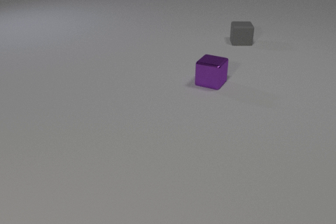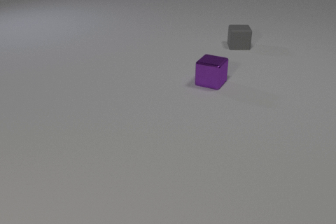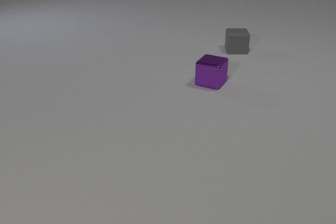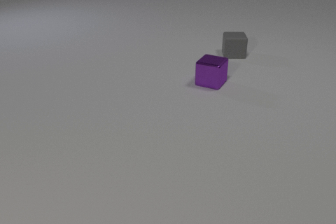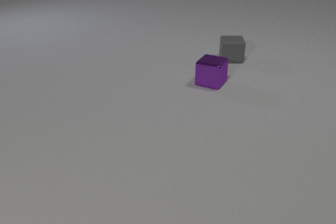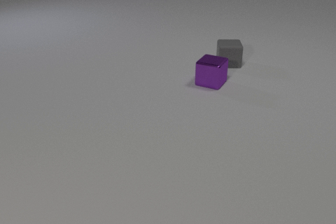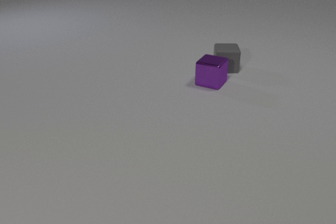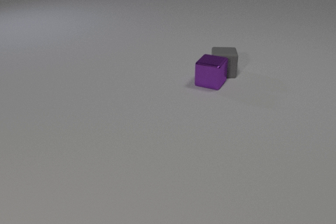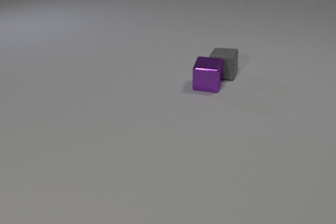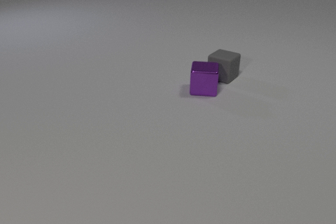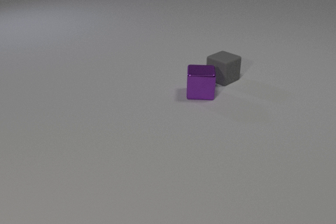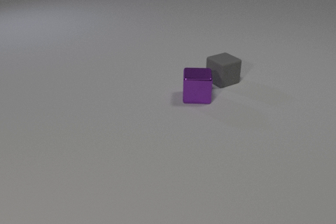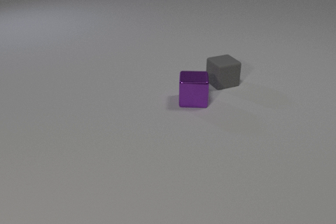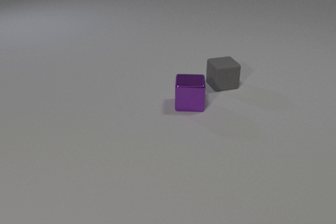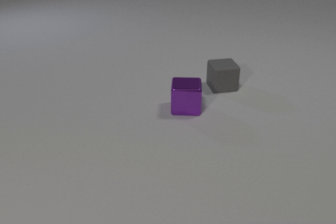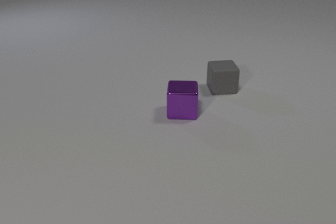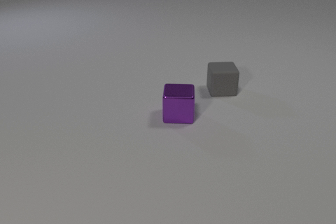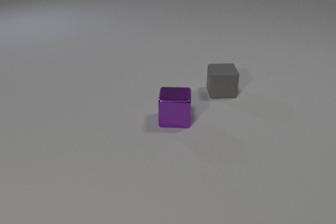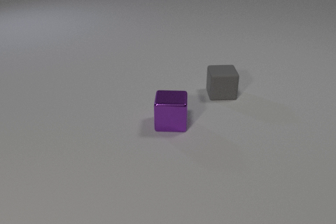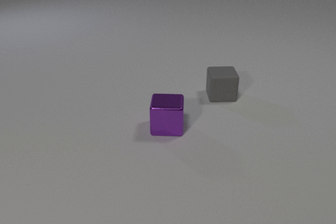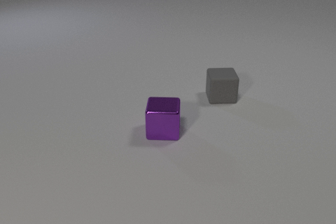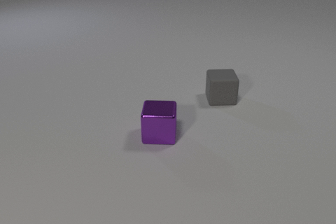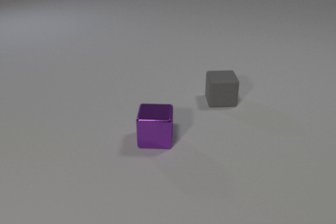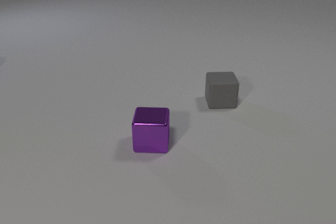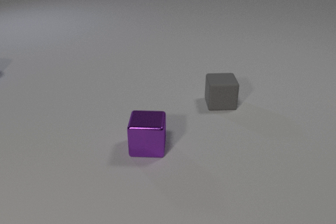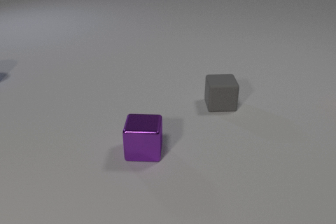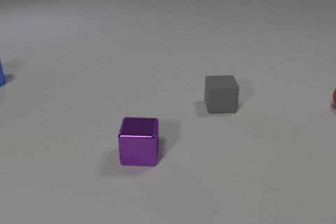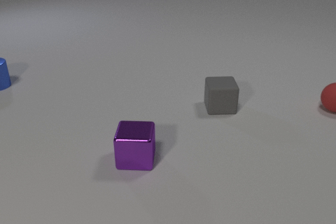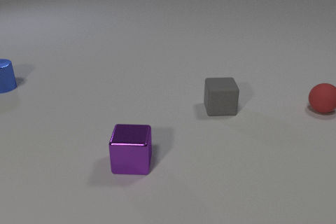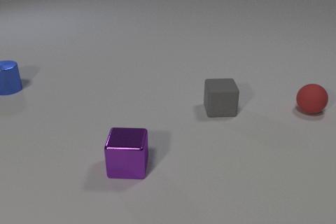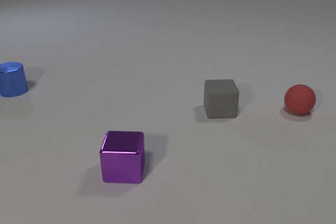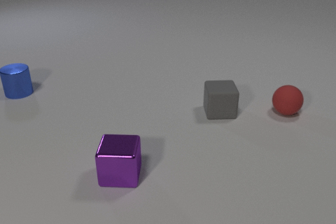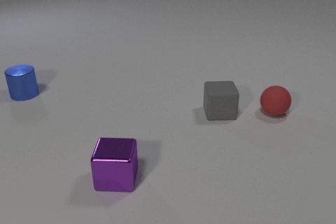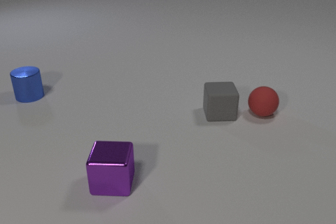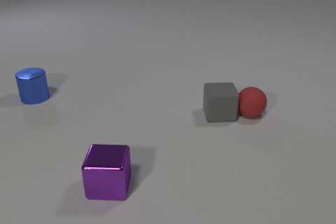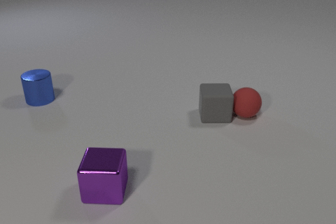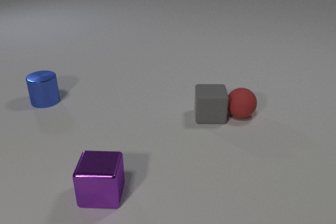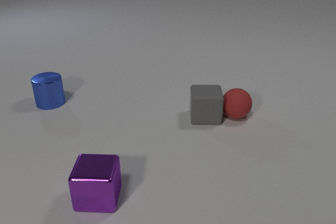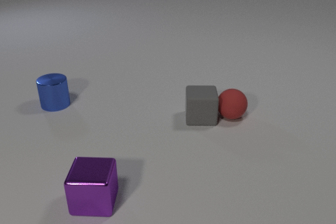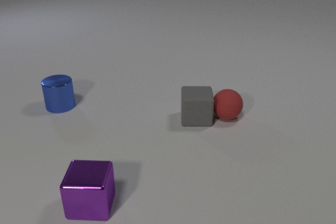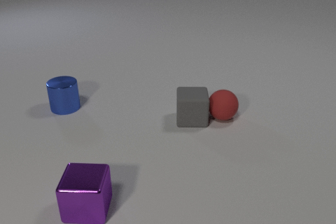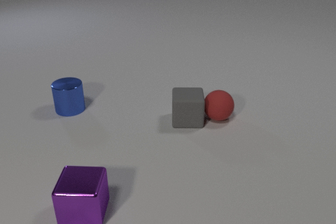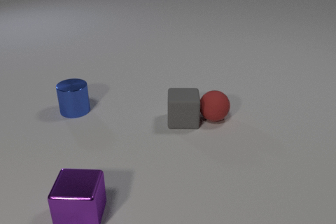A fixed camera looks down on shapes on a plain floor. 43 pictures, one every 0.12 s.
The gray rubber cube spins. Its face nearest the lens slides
to the left.
The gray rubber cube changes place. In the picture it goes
toward the camera.
0.00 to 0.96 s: The gray rubber cube slides toward the camera. The purple metal cube slides toward the camera. The gray rubber cube and the purple metal cube collide.
0.96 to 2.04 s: The gray rubber cube slides toward the camera, spins so that its near face slides to the left, clockwise seen from above. The purple metal cube slides toward the camera and to the left.
2.04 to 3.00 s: The gray rubber cube slides toward the camera. The purple metal cube slides toward the camera and to the left.
3.00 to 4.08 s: The gray rubber cube slides toward the camera. The purple metal cube slides toward the camera and to the left. The red rubber sphere comes in at the right edge, rolls to the left and toward the camera. The blue metal cylinder comes in at the left edge, slides toward the camera and to the right. The gray rubber cube and the red rubber sphere collide.
4.08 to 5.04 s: The gray rubber cube slides to the left and toward the camera. The purple metal cube slides toward the camera and to the left. The red rubber sphere rolls to the left. The blue metal cylinder slides toward the camera and to the right.
Are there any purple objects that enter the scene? no.
What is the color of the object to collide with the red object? gray.
What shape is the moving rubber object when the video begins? cube.
